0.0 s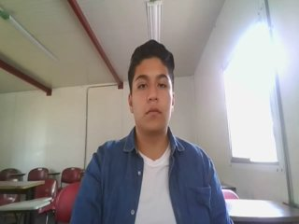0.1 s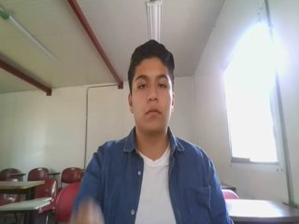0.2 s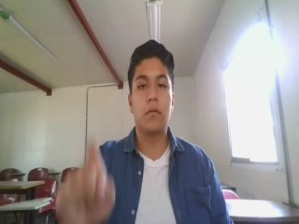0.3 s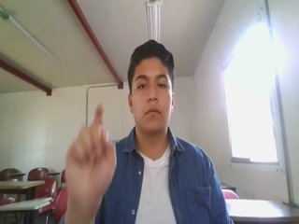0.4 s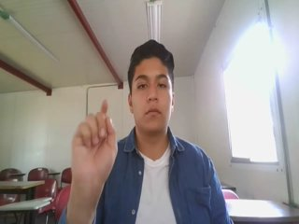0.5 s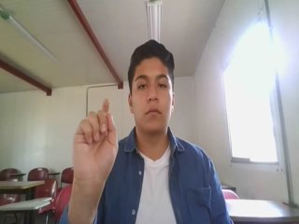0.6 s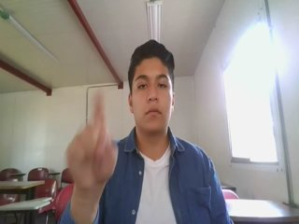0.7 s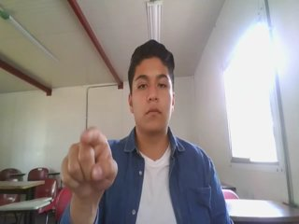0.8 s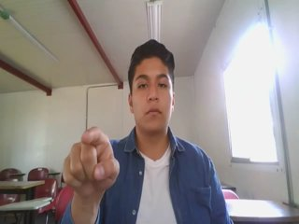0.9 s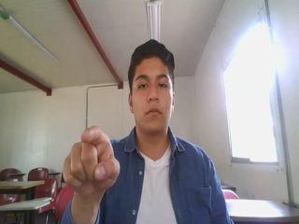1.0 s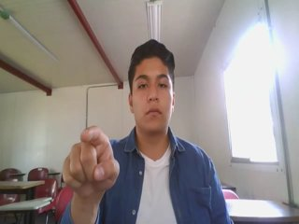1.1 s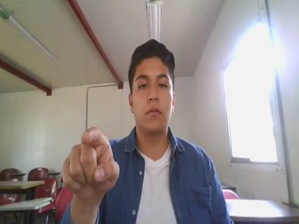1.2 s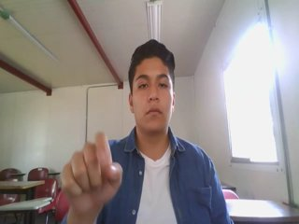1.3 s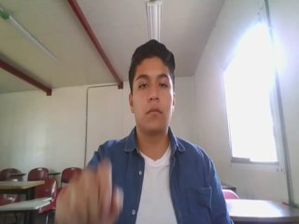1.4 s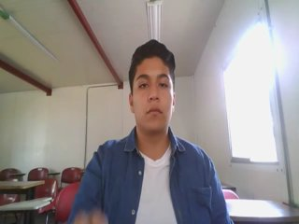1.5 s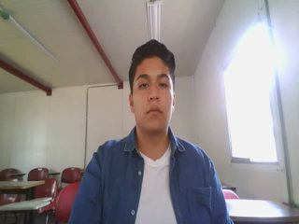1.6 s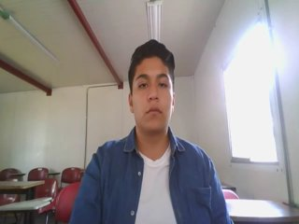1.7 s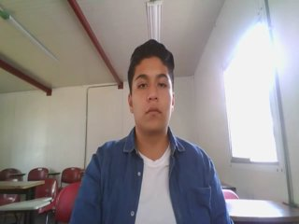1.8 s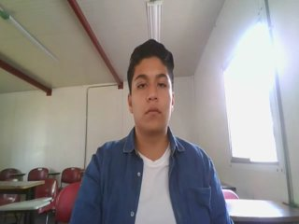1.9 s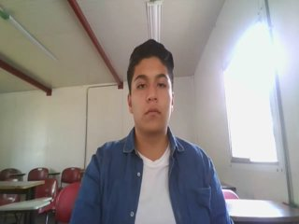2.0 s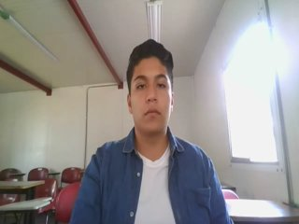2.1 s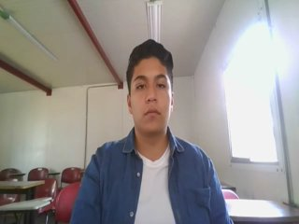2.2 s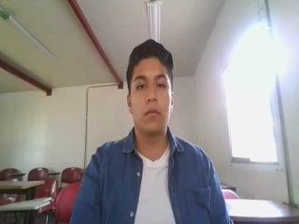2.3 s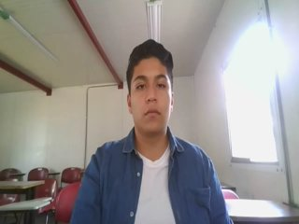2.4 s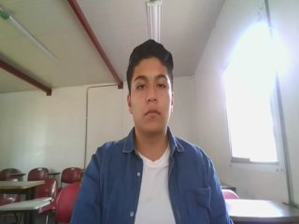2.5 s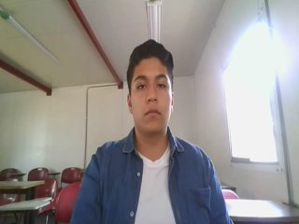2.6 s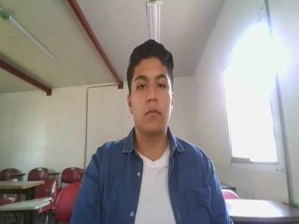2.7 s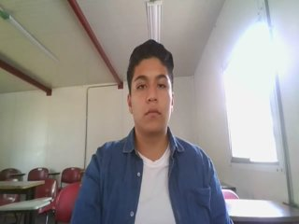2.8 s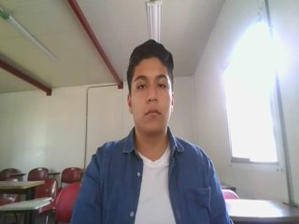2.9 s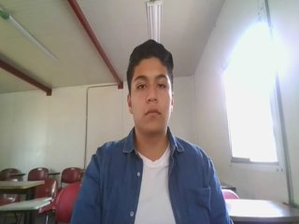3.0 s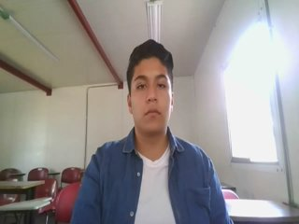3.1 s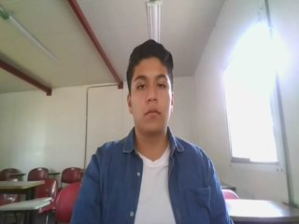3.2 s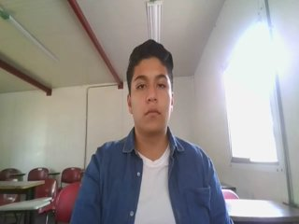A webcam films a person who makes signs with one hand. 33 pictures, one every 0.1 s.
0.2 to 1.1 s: Click with one finger.
1.2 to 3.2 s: Non-gesture.
